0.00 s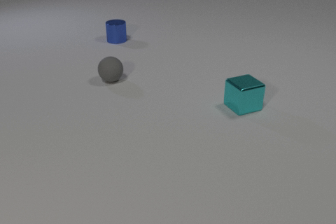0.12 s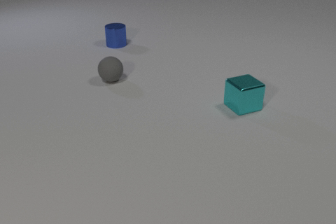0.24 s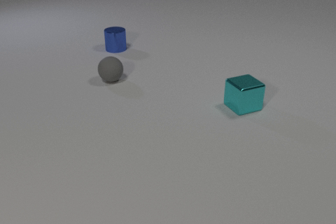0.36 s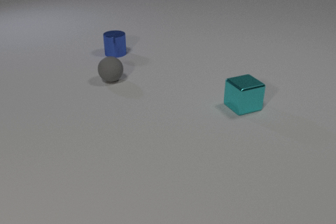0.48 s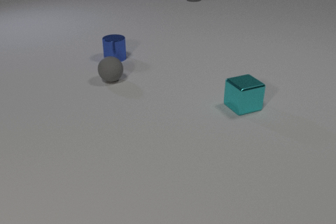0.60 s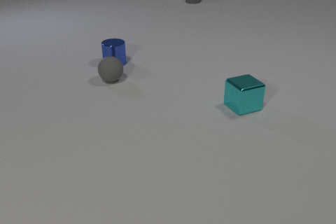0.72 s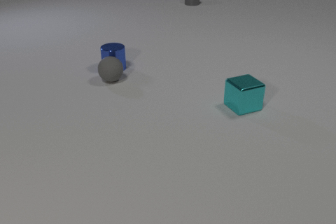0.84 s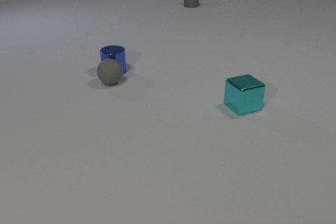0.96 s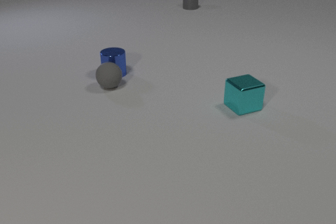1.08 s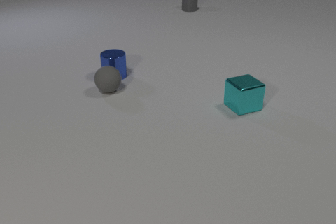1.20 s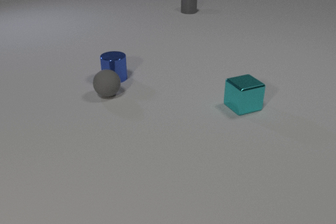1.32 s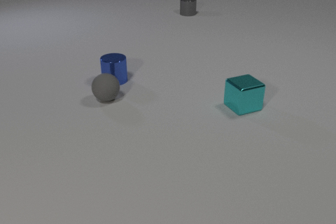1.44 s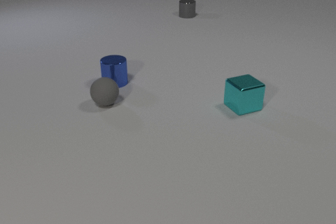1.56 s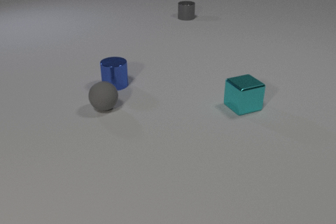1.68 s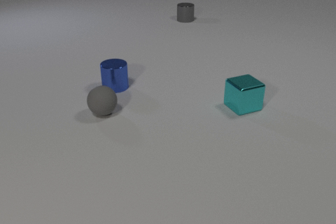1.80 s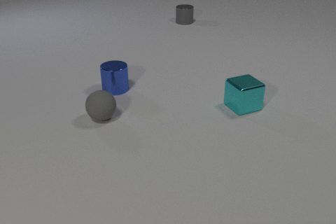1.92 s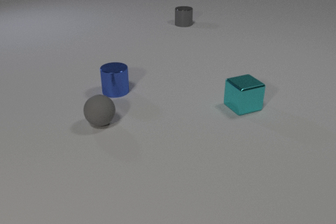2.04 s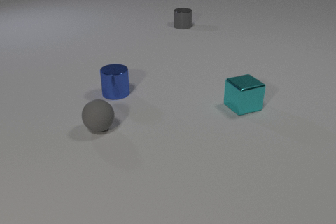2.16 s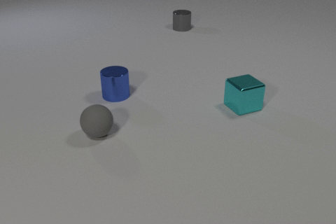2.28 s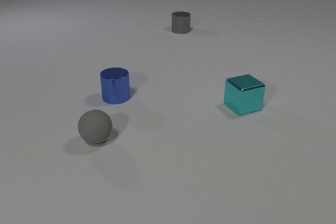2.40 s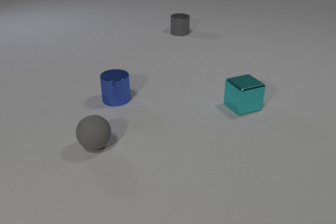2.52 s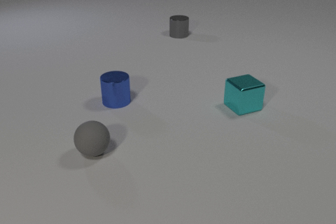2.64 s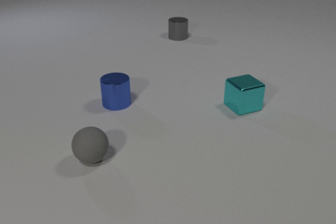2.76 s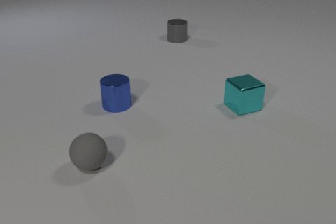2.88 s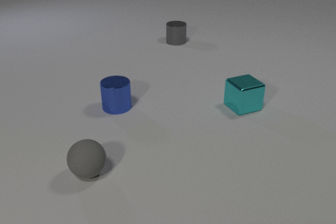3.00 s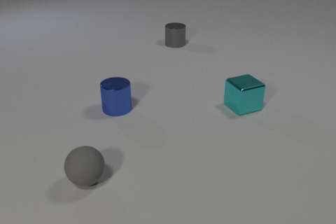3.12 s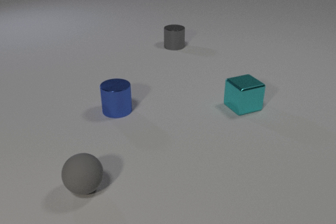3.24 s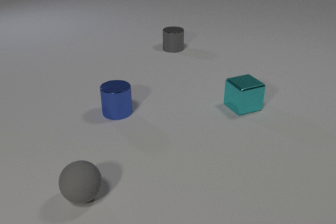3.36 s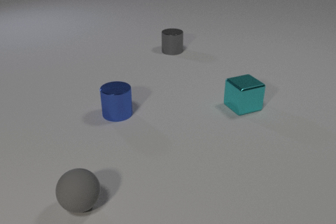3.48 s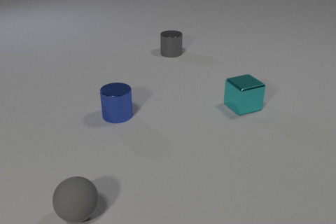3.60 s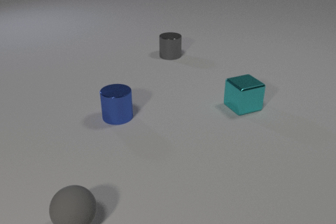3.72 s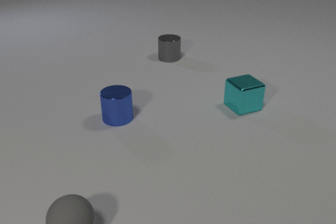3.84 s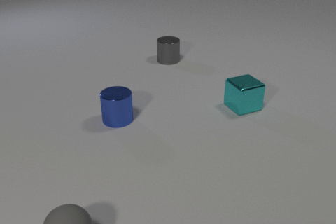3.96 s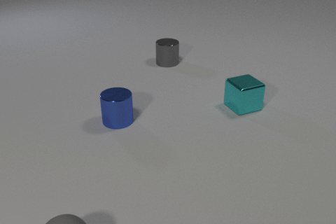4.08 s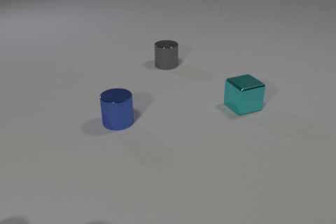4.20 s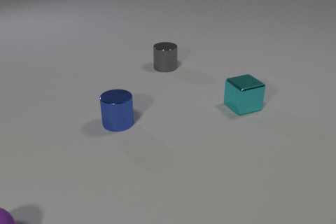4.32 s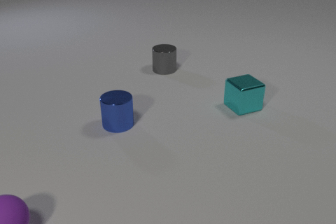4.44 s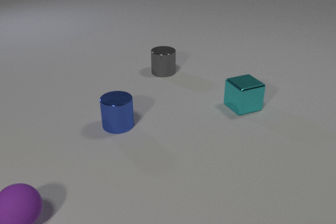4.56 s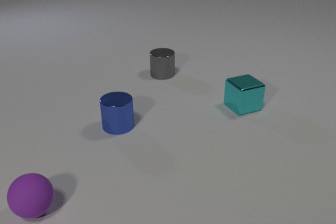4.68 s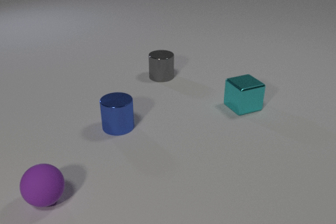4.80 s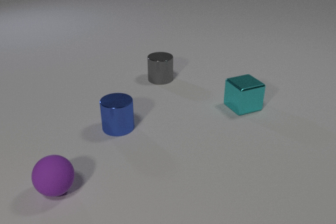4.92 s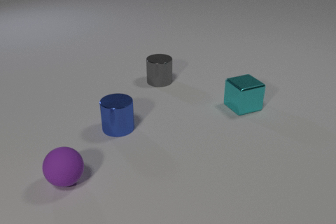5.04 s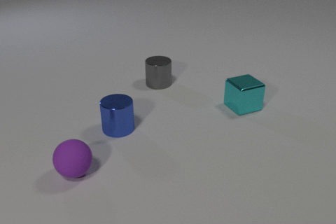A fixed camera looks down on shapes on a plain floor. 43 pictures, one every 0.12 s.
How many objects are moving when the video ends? 3.
How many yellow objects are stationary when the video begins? 0.
How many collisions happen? 1.
0.00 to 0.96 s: The blue metal cylinder slides toward the camera. The gray rubber sphere rolls toward the camera. The gray metal cylinder comes in at the top edge, slides toward the camera. The blue metal cylinder and the gray rubber sphere collide.
0.96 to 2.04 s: The blue metal cylinder slides toward the camera. The gray rubber sphere rolls toward the camera. The gray metal cylinder slides toward the camera.
2.04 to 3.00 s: The blue metal cylinder slides toward the camera. The gray rubber sphere rolls toward the camera. The gray metal cylinder slides toward the camera.
3.00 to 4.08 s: The blue metal cylinder slides toward the camera. The gray rubber sphere rolls toward the camera, leaves at the bottom edge. The gray metal cylinder slides toward the camera.
4.08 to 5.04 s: The blue metal cylinder slides toward the camera. The purple rubber sphere comes in at the bottom edge, rolls away from the camera and to the right. The gray metal cylinder slides toward the camera.
